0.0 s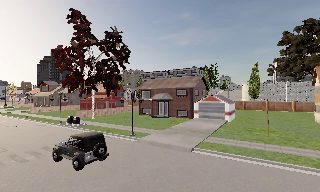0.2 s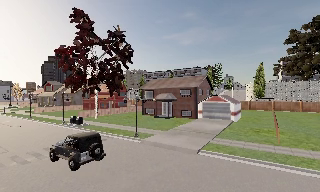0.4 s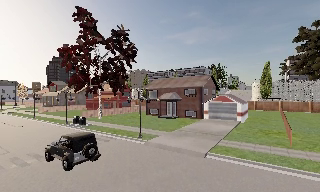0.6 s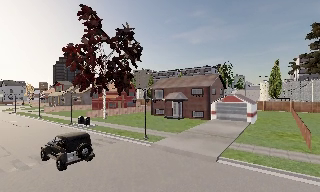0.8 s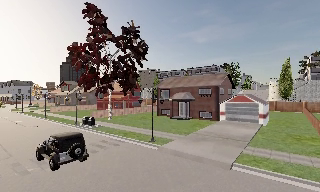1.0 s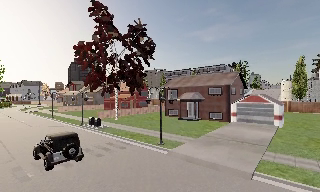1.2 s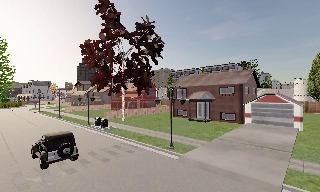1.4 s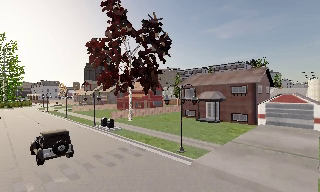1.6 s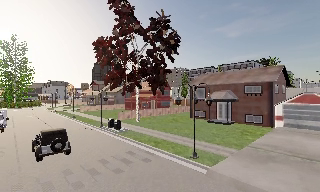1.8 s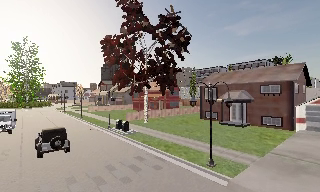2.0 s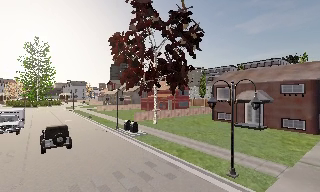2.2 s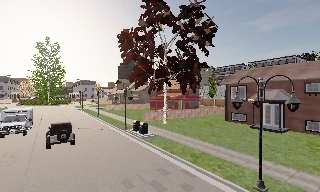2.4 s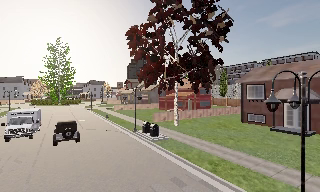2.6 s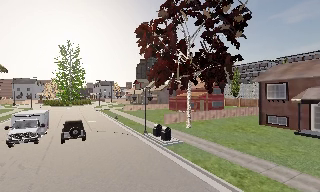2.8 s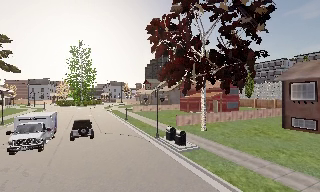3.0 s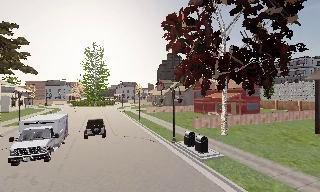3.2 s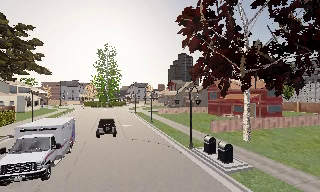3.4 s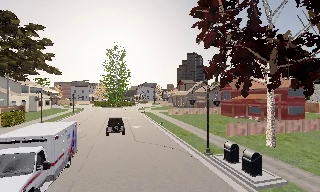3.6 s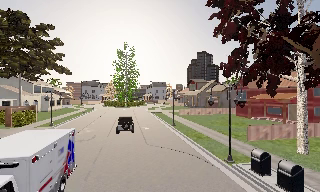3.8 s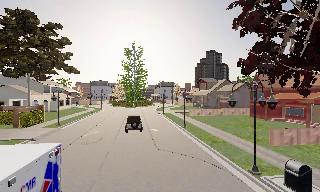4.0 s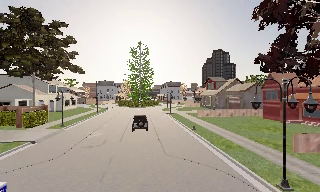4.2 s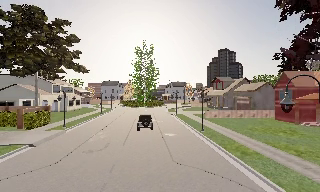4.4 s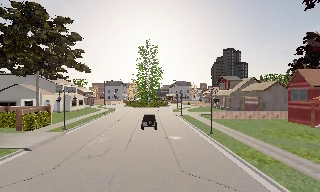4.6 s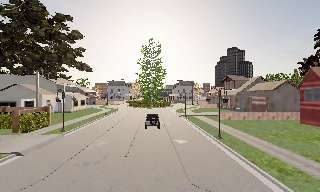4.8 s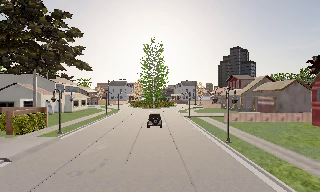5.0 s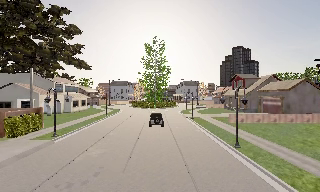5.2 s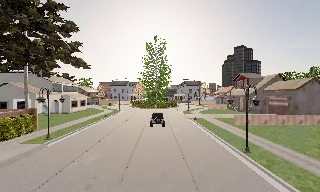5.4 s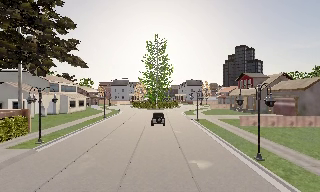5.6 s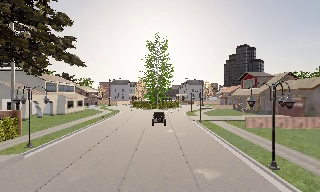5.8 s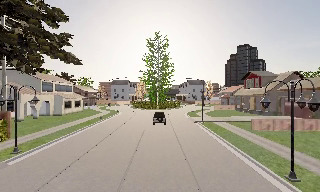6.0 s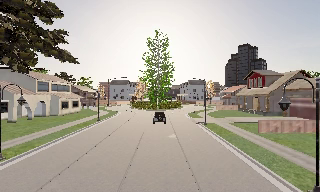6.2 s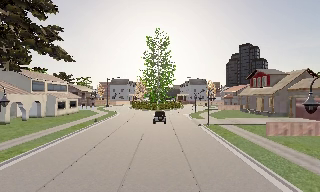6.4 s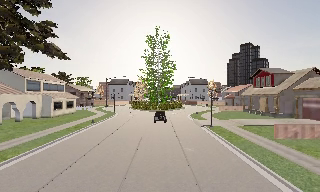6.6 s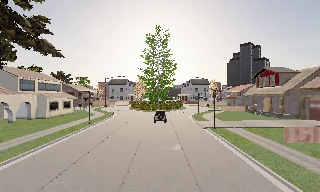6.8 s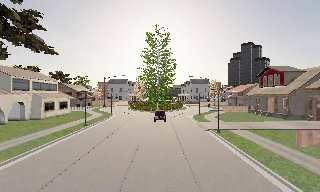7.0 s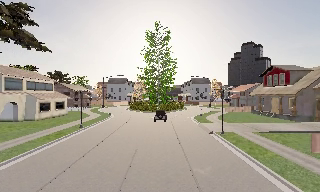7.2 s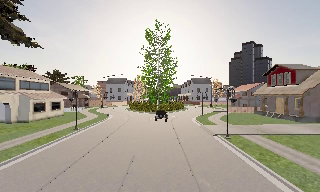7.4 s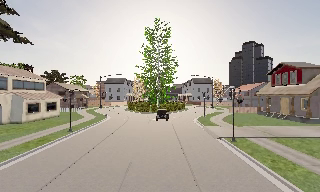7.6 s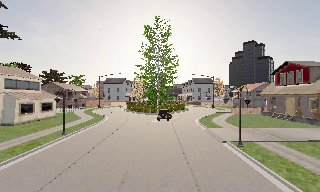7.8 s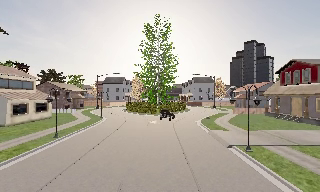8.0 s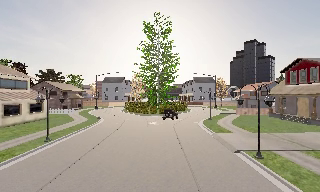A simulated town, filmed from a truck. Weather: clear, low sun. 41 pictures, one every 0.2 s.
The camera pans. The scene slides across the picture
to the right.
The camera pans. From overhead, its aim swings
counterclockwise.
0.0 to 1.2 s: The camera swings to its left by about 10 degrees, and the scene slides to the right. It travels forward, about 4.5 m, so what stands in front looms larger. It gains speed.
1.2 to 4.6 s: The scene slides to the right, as the camera pans about 45 degrees to its left. It travels forward, about 19 m.
4.6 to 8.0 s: The camera travels forward, about 20 m, so what stands in front looms larger.
The film runs forward here.
